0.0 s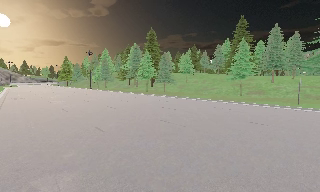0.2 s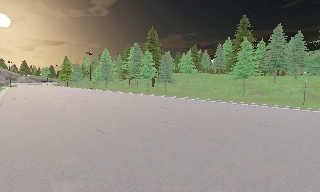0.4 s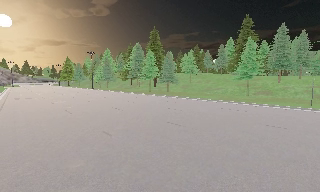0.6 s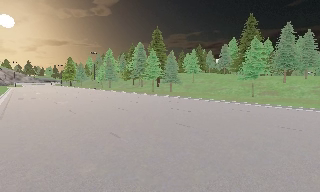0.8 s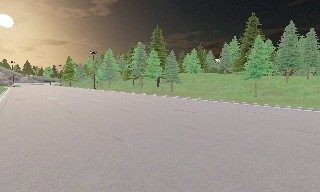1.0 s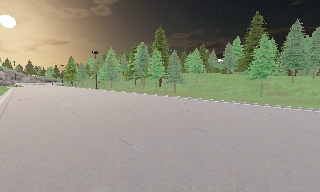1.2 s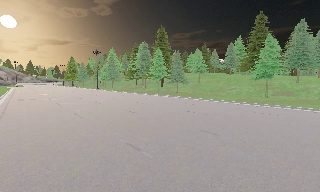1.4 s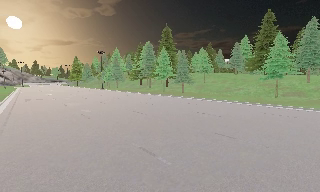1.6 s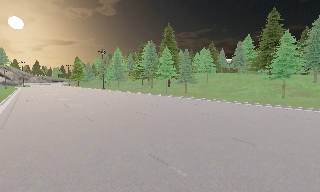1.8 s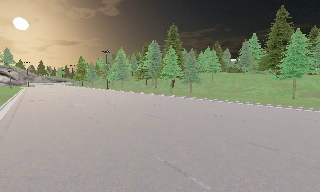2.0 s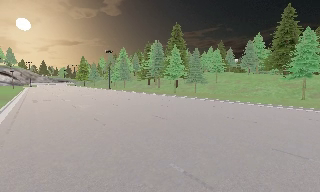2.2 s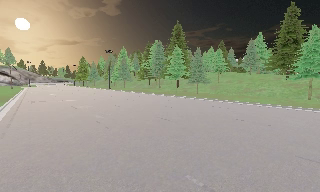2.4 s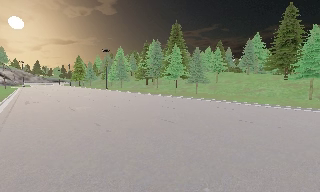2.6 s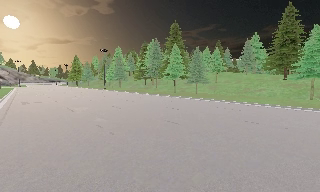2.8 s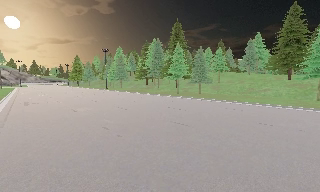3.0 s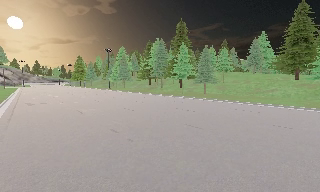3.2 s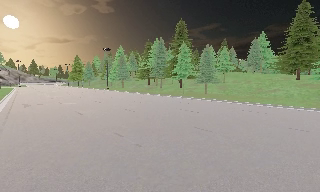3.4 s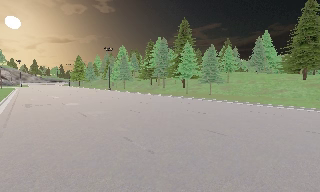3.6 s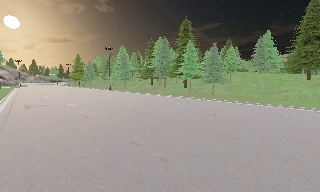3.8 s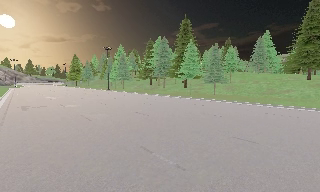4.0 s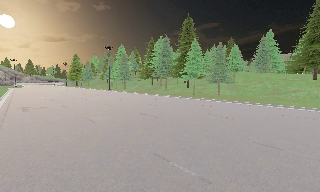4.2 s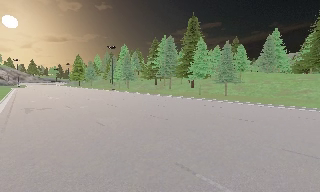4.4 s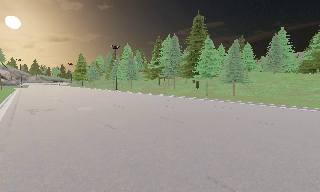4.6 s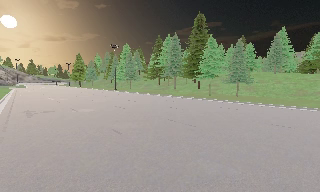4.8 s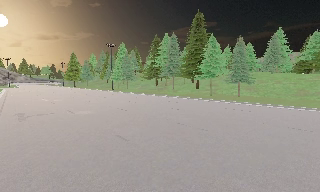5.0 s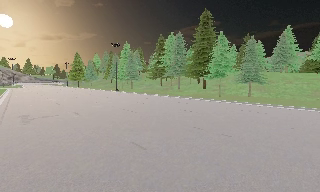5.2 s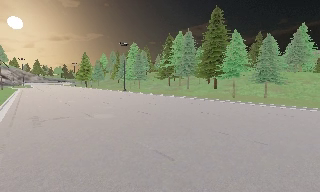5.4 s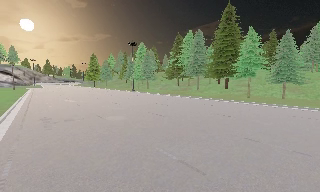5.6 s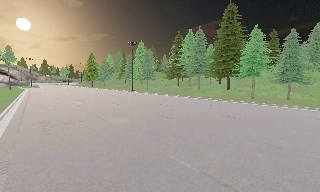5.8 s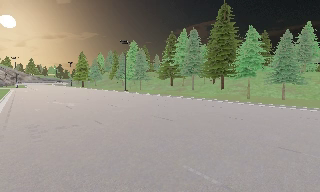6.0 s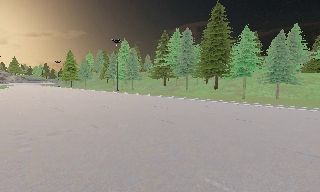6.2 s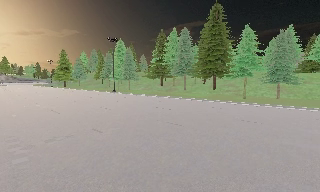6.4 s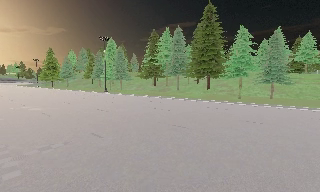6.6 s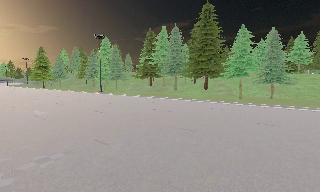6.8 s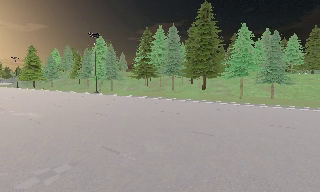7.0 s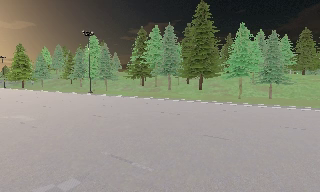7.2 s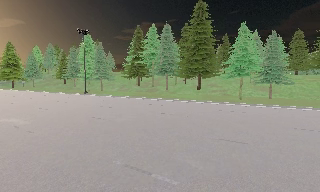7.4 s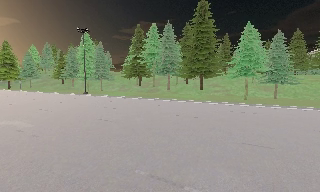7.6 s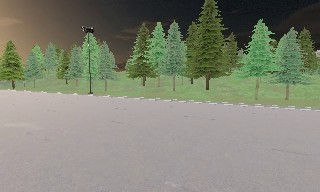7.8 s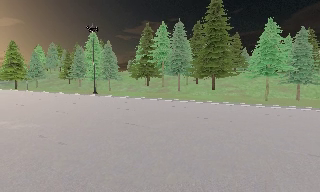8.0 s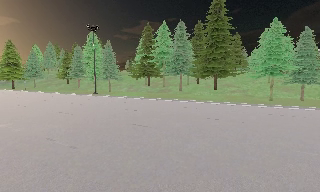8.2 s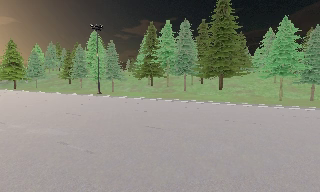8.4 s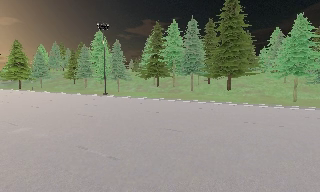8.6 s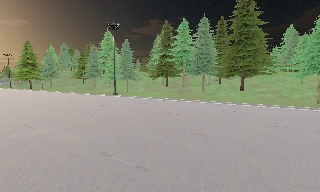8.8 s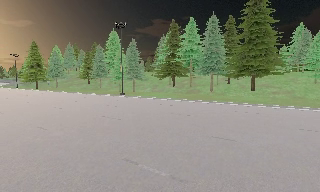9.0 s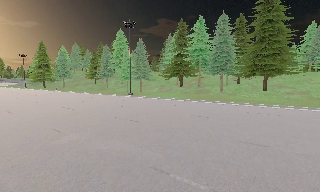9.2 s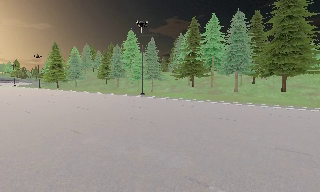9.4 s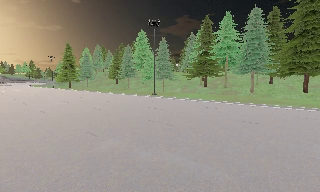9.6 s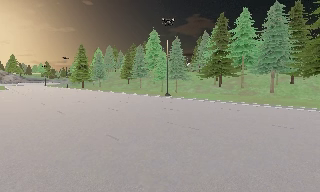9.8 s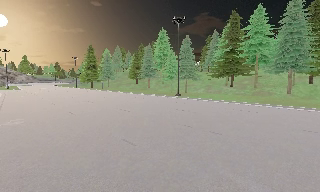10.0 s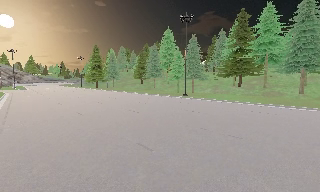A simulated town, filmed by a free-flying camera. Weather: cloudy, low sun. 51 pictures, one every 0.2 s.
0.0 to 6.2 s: The camera travels forward and to its left, about 20 m, so what stands in front looms larger. It gains speed.
6.2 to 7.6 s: The camera pans to its right, which is clockwise from overhead, by about 15 degrees. It travels to its left and forward, about 7 m.
7.6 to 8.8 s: The camera travels to its left and forward, about 5 m, so close, fixed things drift to the right.
8.8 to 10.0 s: The camera swings to its left by about 15 degrees, and the scene slides to the right. It travels to its left and forward, about 5 m, so close, fixed things drift to the right.
The film runs forward here.
